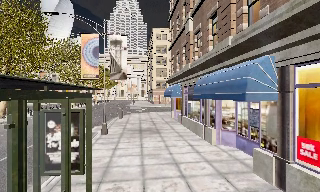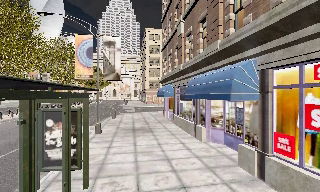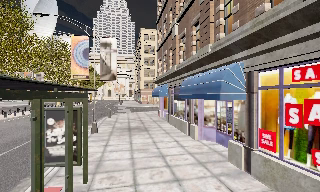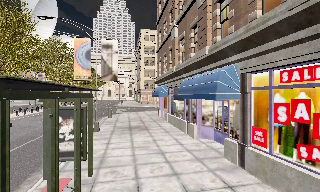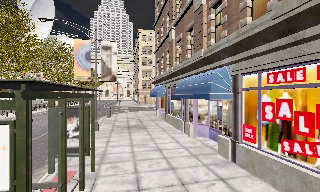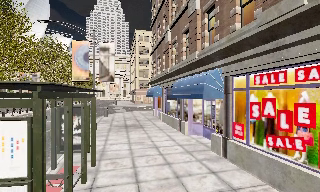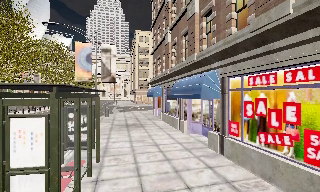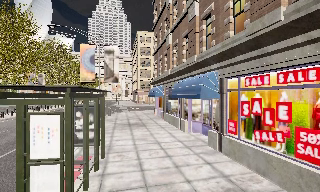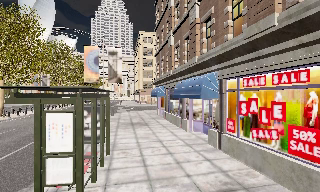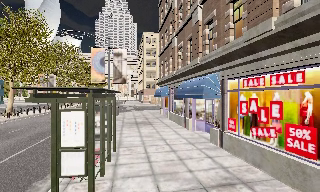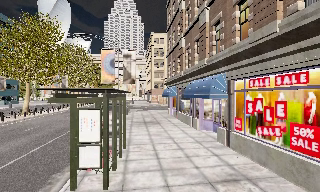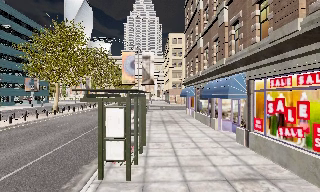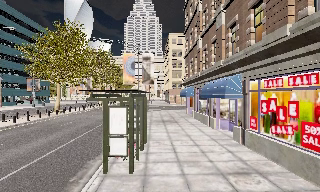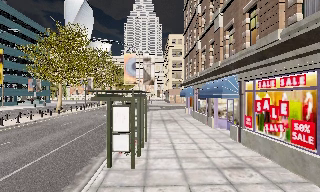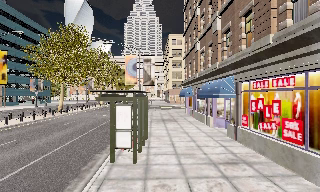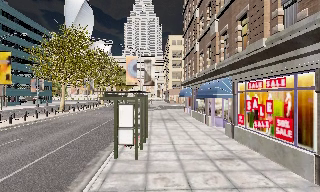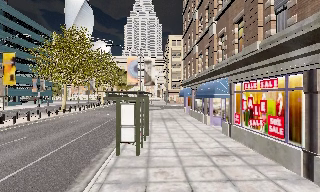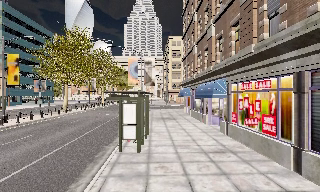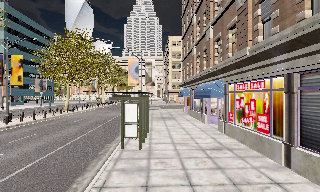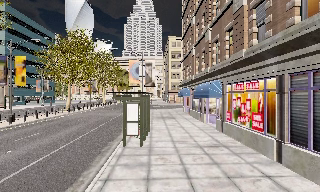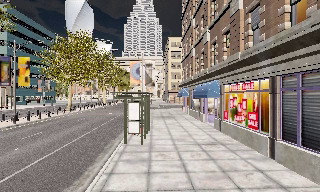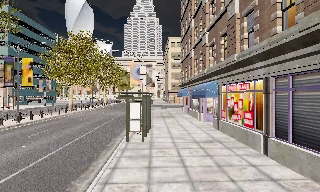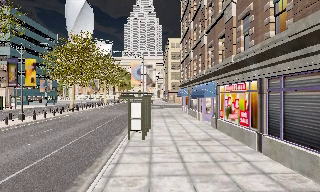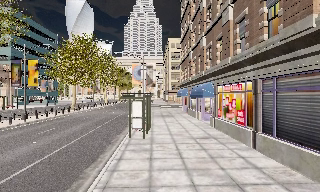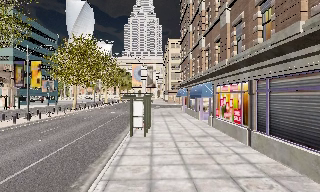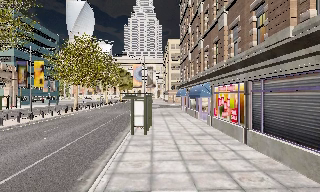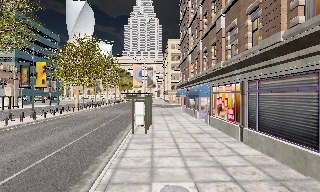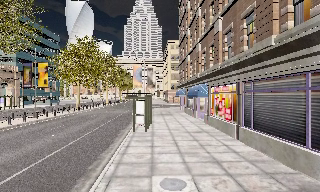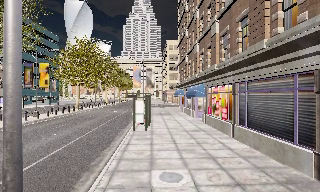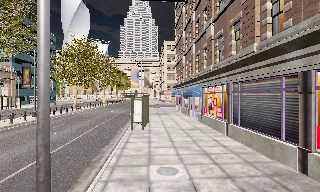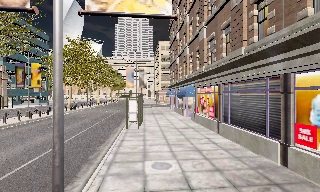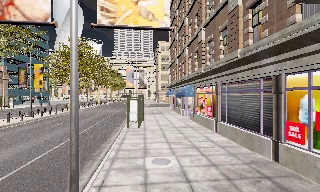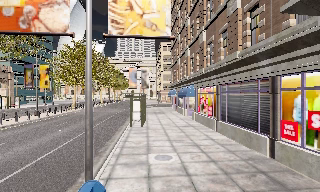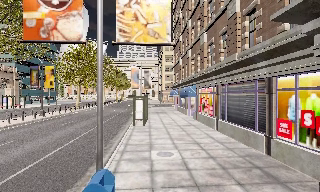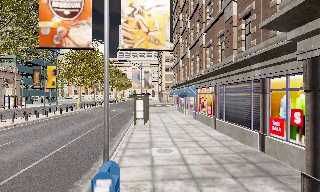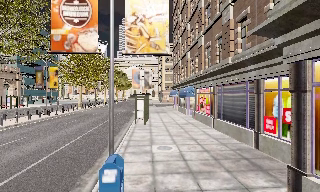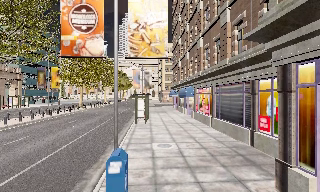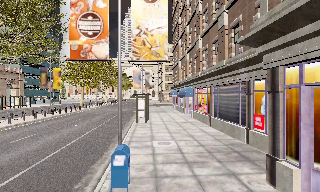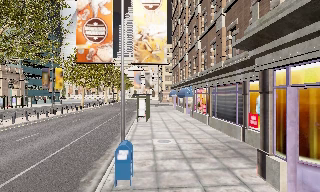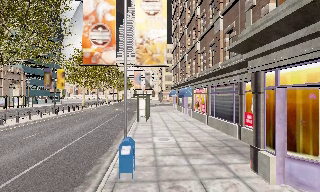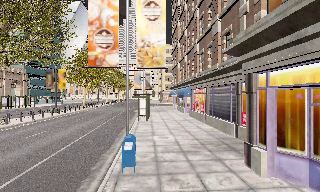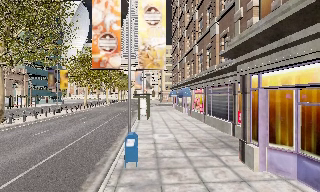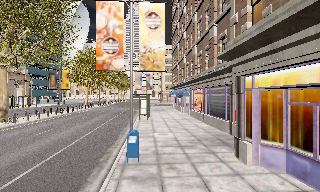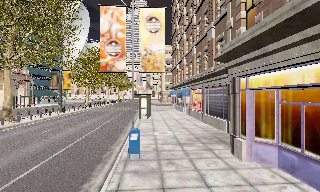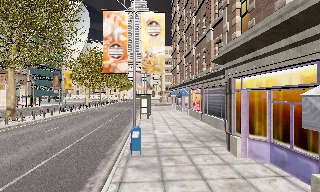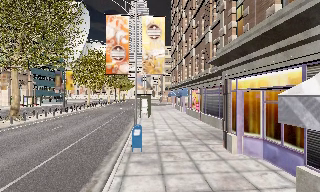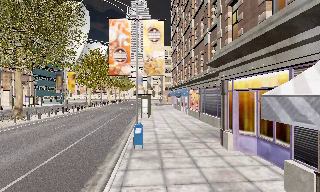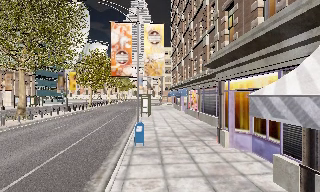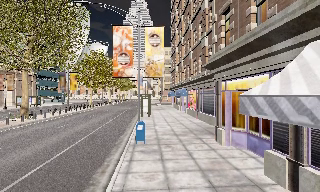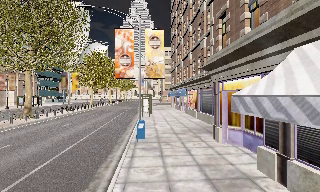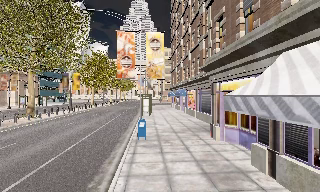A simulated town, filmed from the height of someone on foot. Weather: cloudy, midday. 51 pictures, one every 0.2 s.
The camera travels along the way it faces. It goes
backward.
0.0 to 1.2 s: The camera travels backward, about 2 m, so what stands in front gets smaller.
1.2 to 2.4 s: The camera swings to its left by about 10 degrees, and the scene slides to the right. It travels backward, about 2 m, so what stands in front gets smaller.
2.4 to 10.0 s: The camera travels backward, about 15 m, so what stands in front gets smaller.
The film runs backward here.
